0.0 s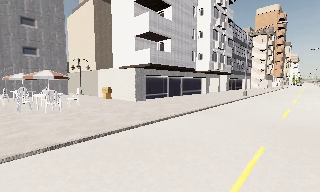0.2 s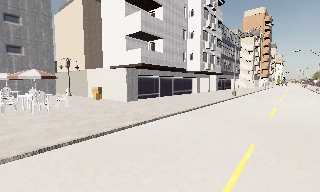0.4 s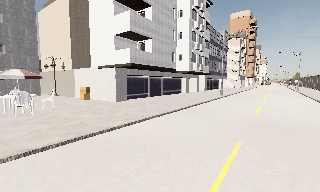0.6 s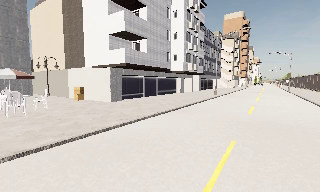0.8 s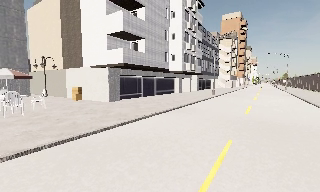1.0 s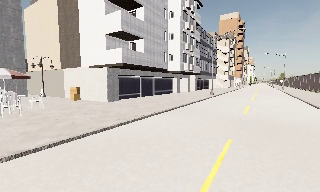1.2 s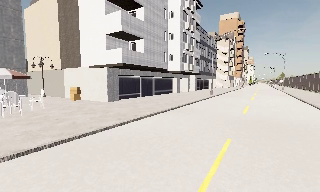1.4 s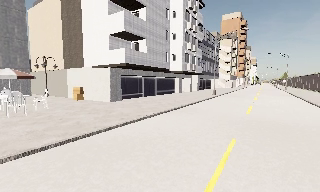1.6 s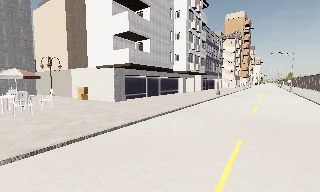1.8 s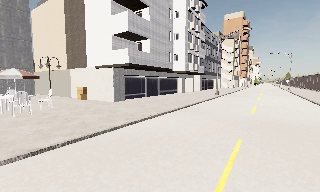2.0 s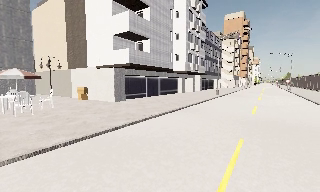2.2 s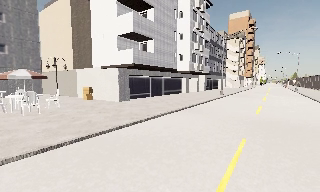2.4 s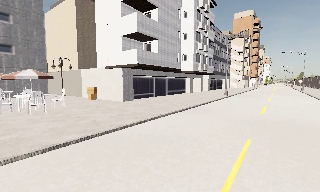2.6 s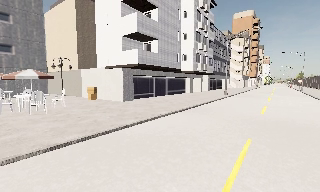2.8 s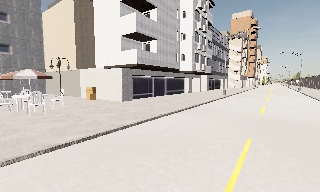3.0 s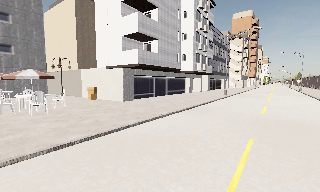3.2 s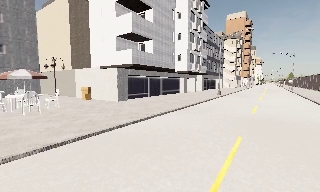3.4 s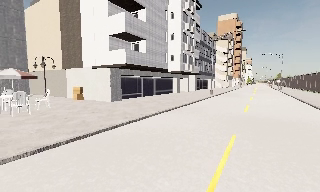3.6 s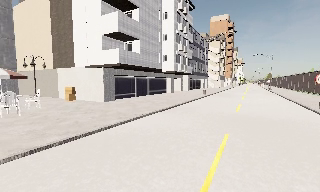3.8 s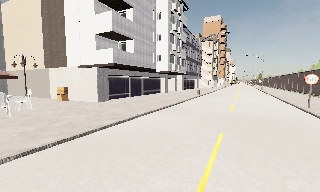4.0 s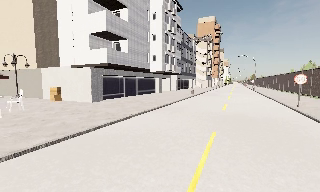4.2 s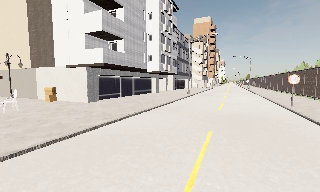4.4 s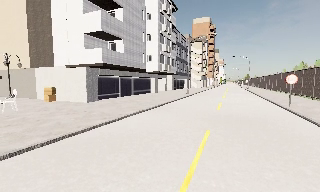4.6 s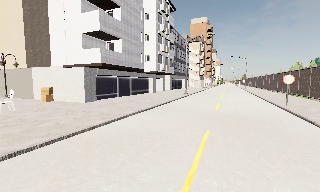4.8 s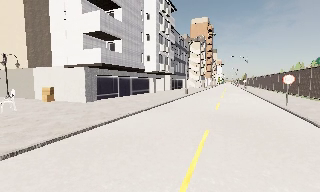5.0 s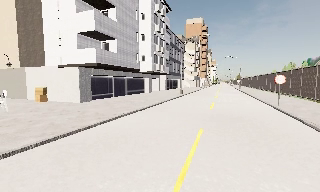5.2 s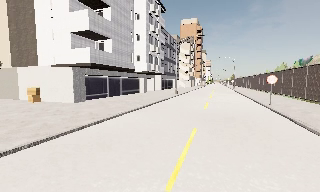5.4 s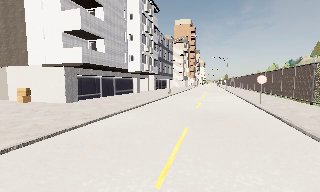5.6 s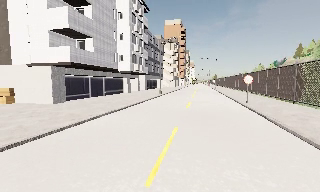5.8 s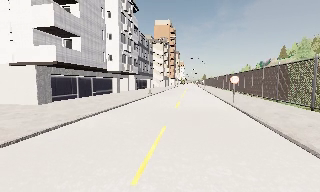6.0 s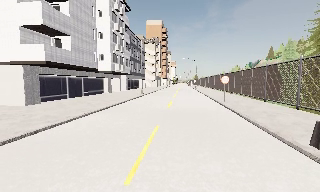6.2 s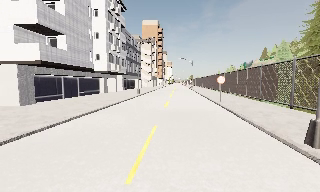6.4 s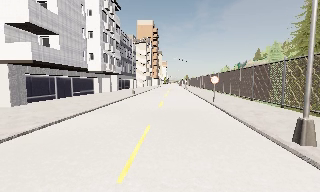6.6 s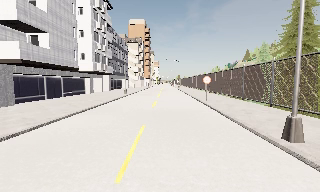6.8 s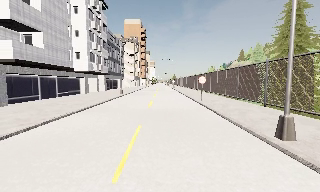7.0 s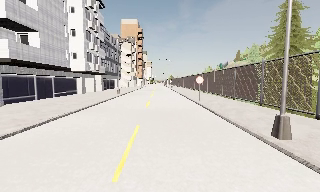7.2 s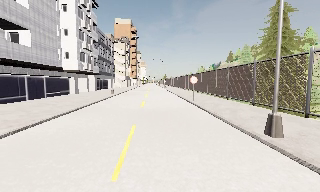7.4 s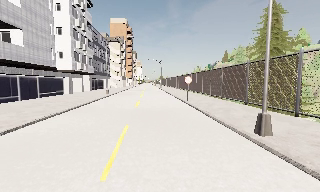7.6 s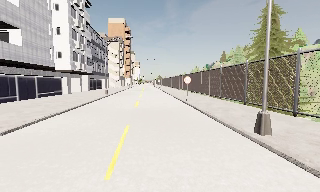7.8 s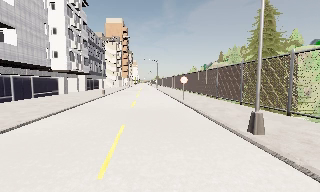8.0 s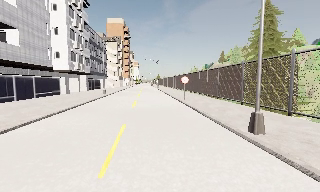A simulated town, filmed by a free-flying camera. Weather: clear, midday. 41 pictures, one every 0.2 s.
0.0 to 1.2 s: The scene slides to the left, as the camera pans about 10 degrees to its right.
1.2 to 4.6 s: The camera shifts only a little, or ends up much as it began.
4.6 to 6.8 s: The scene slides to the left, as the camera pans about 20 degrees to its right. It travels backward, about 0.5 m, so what stands in front gets smaller.
6.8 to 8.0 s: The camera shifts only a little, or ends up much as it began.
The film runs backward here.
